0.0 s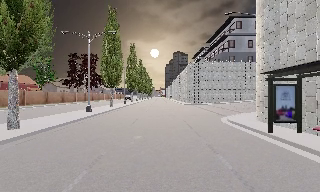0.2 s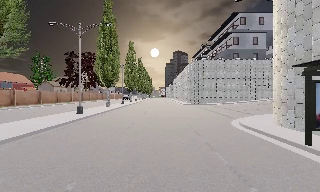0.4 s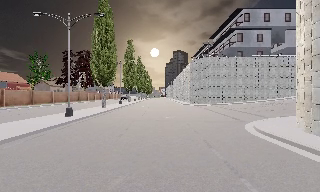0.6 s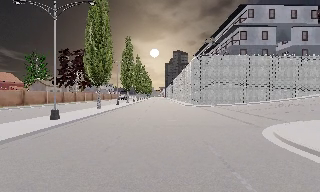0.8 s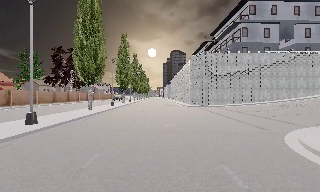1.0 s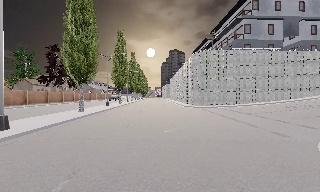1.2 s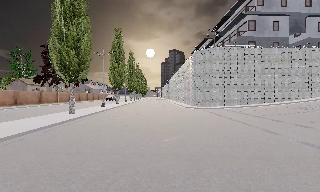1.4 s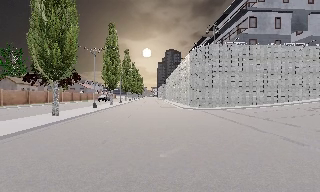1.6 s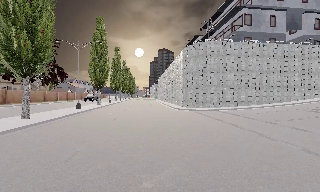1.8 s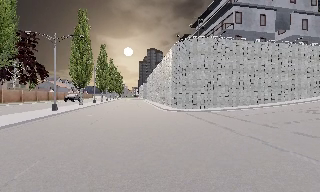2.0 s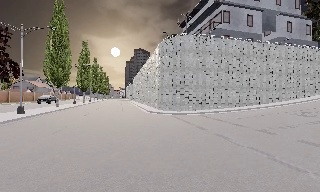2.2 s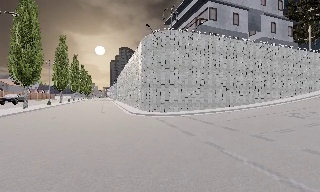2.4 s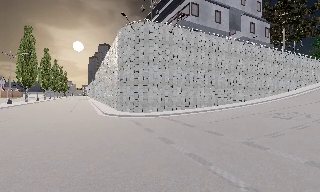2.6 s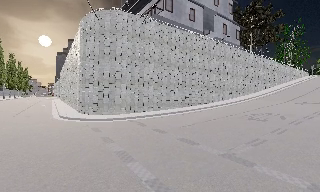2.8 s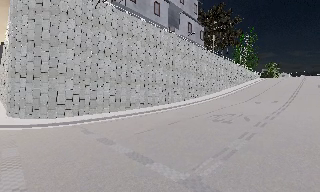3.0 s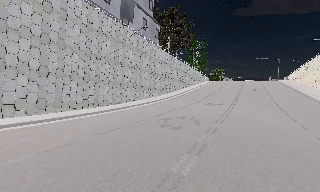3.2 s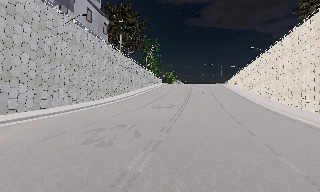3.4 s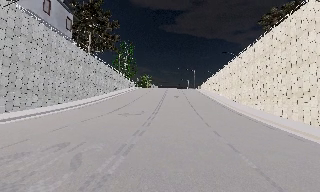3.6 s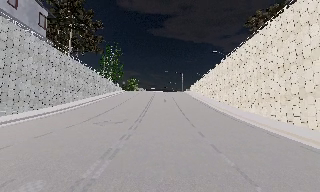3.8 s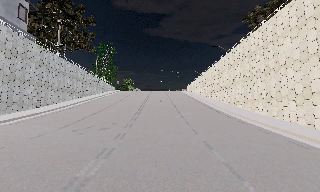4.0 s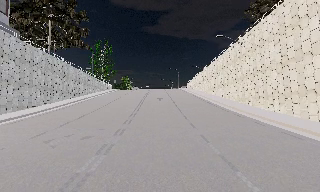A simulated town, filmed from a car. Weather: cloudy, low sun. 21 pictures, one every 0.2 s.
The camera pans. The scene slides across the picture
to the left.
The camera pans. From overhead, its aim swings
clockwise.
0.0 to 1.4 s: The camera travels forward, about 12 m, so what stands in front looms larger.
1.4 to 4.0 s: The camera pans to its right, which is clockwise from overhead, by about 90 degrees. It travels forward, about 25 m.
The film runs forward here.
